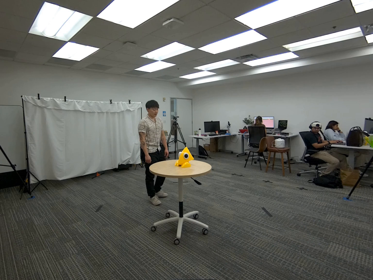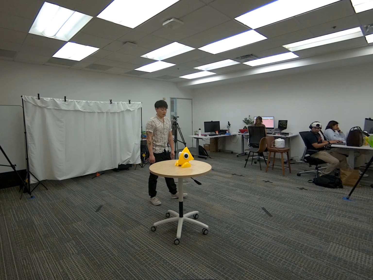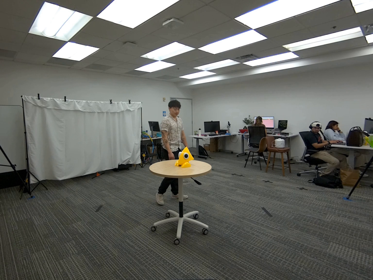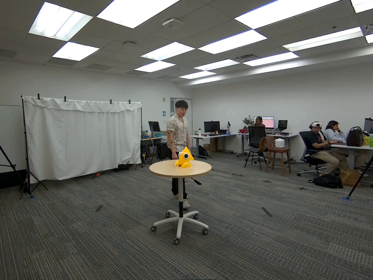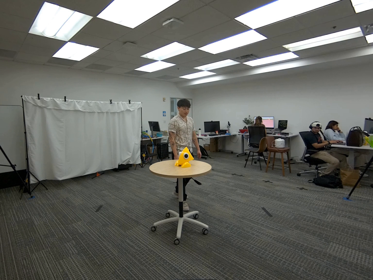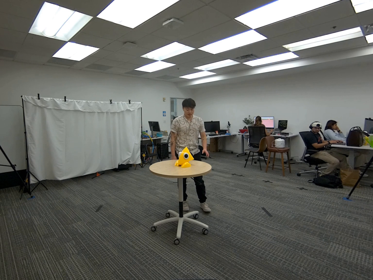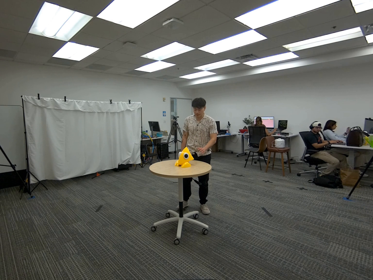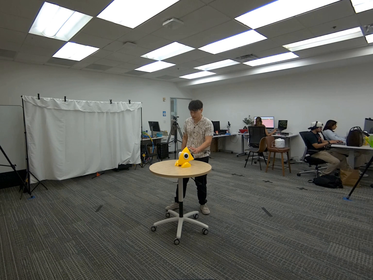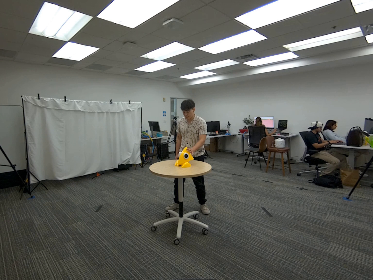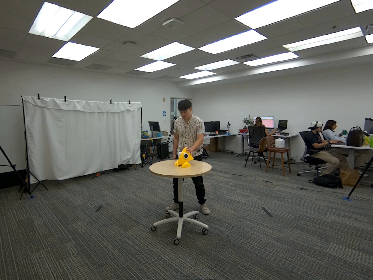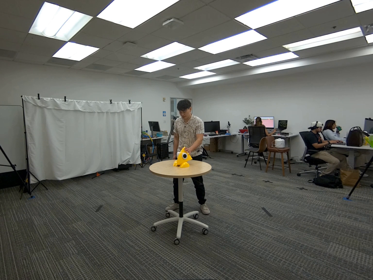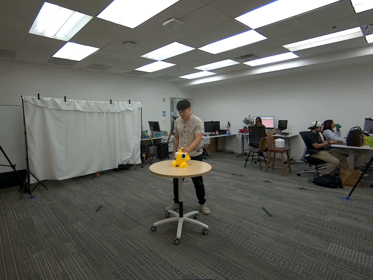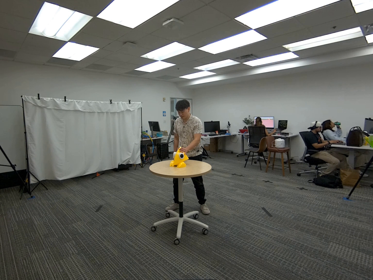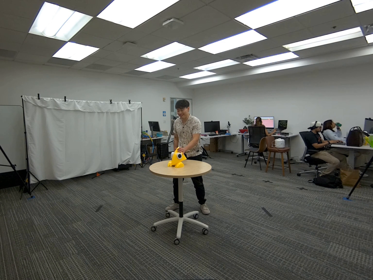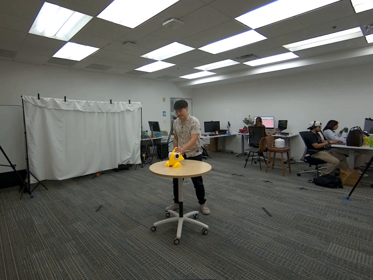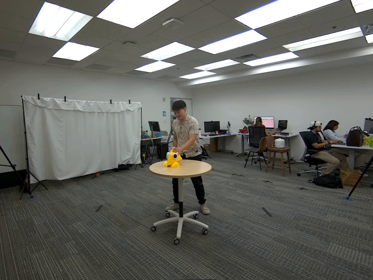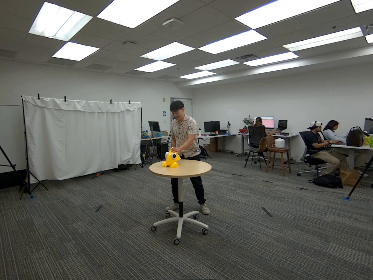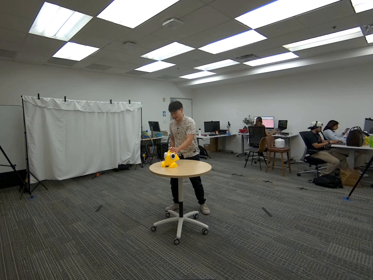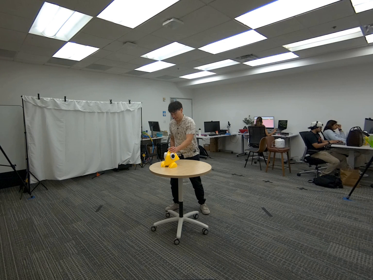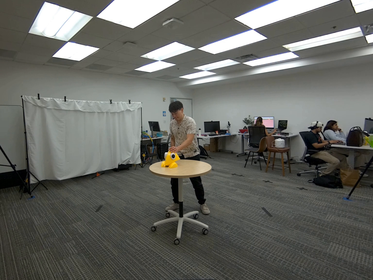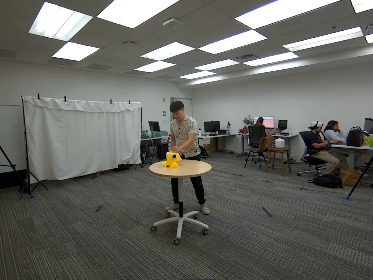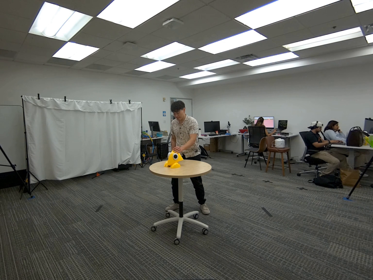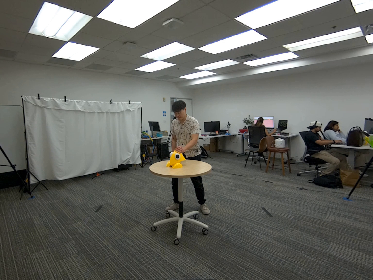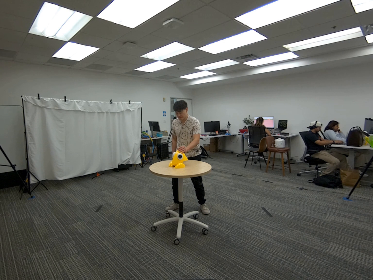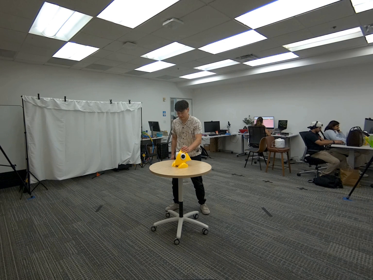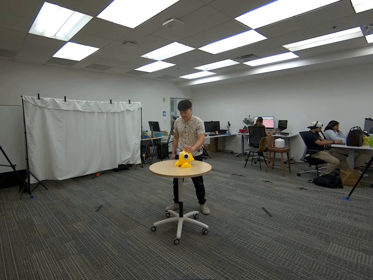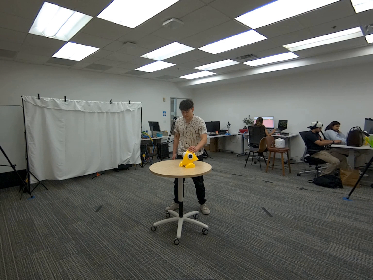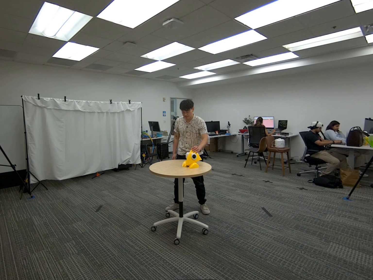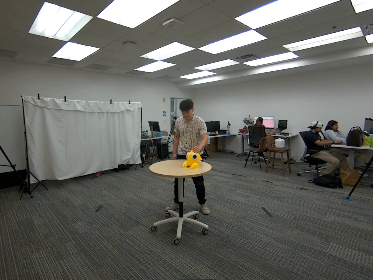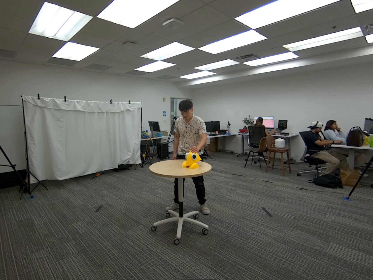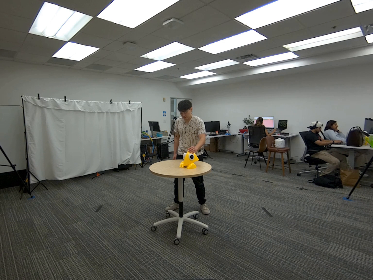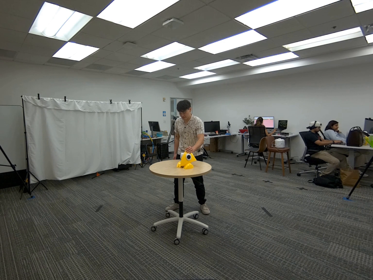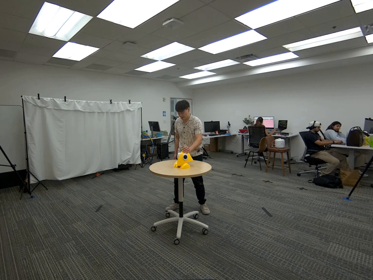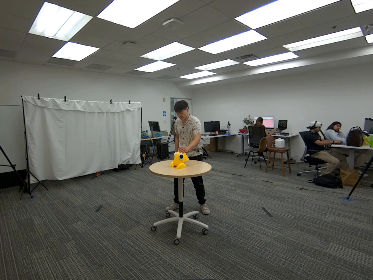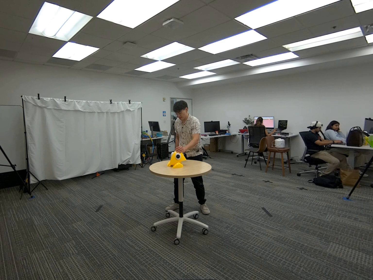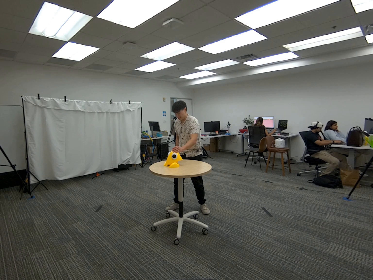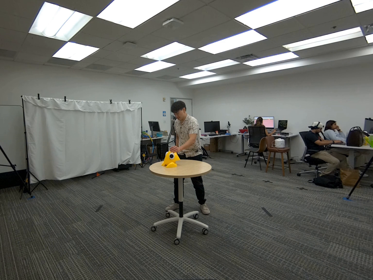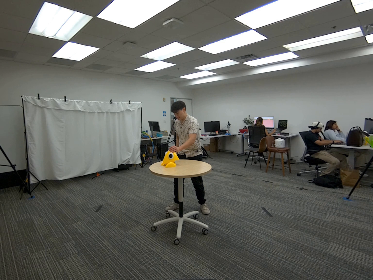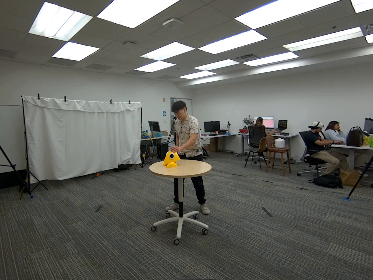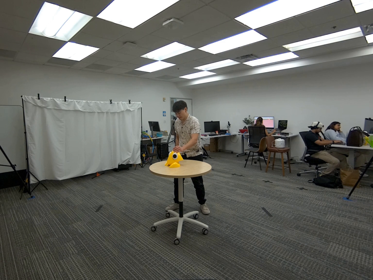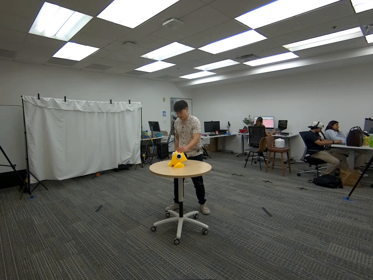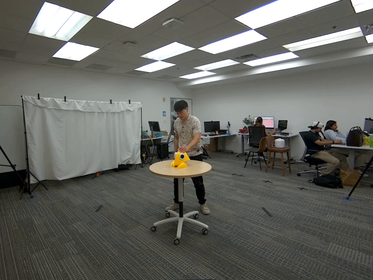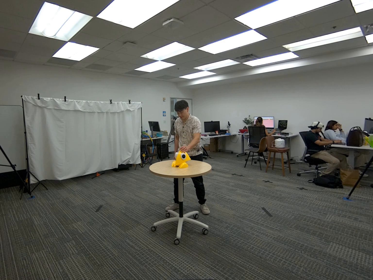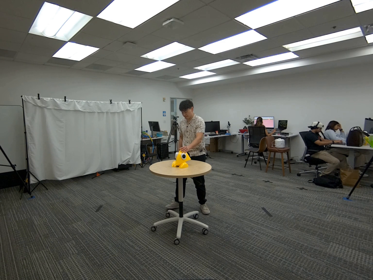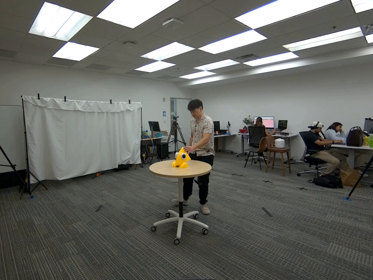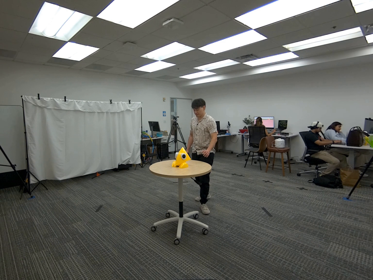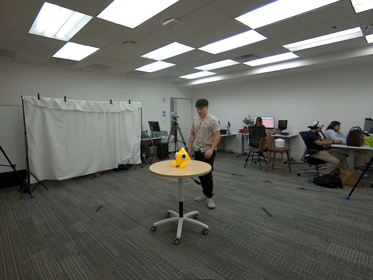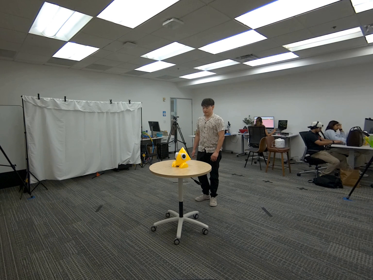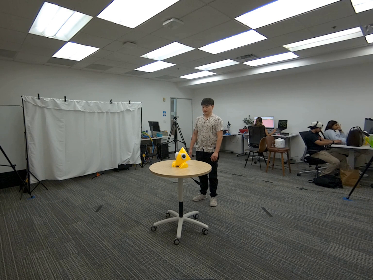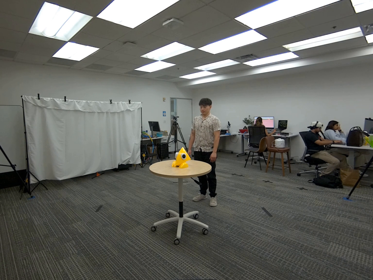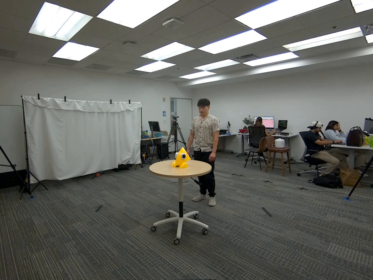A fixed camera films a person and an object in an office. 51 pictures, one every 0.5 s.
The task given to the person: Walk over to the yellow toy on the round table and slide it back and forth across the round table using your left hand. Step away from the table when finished.
